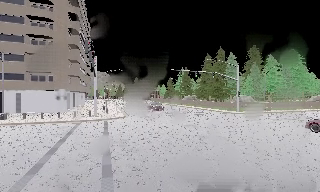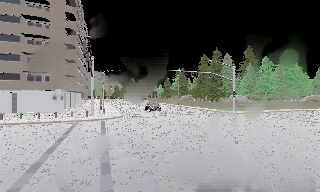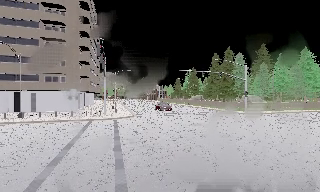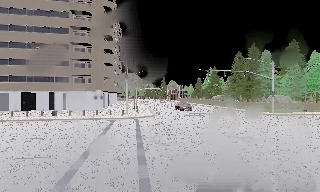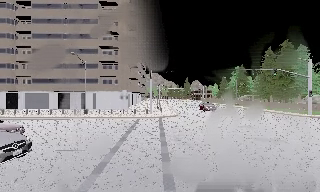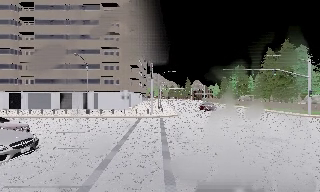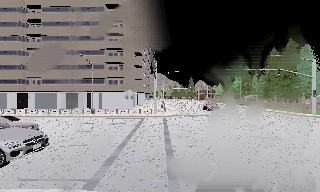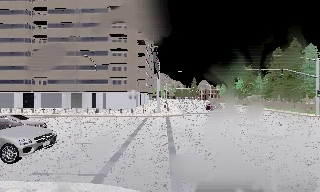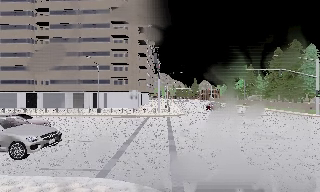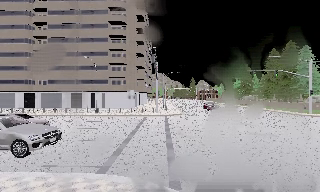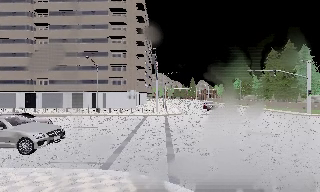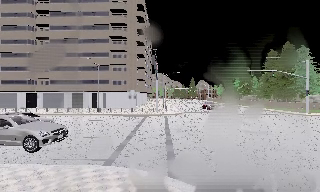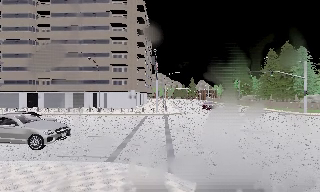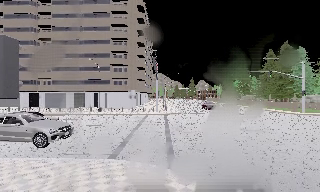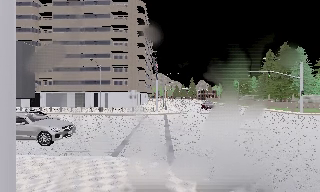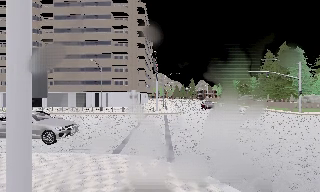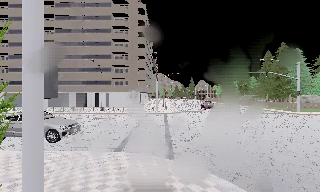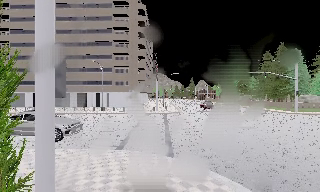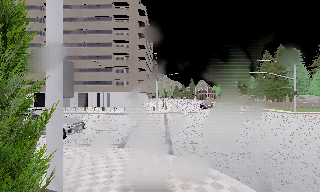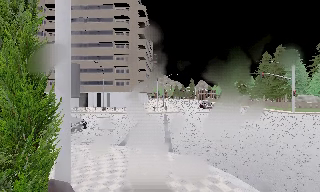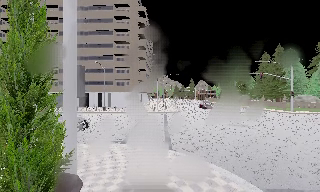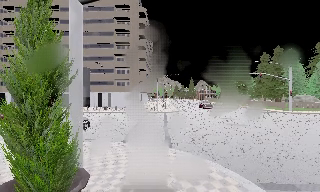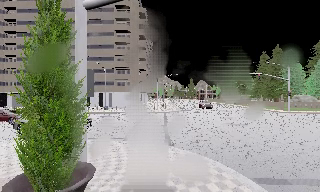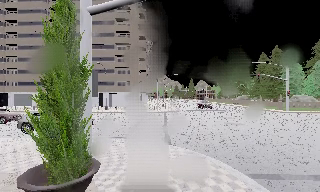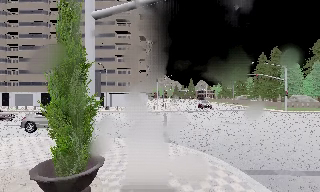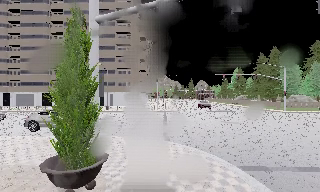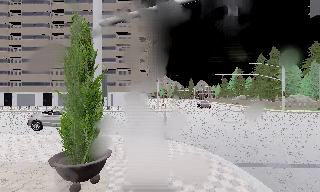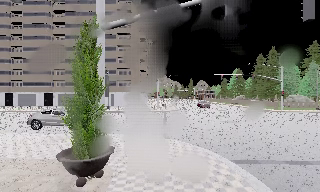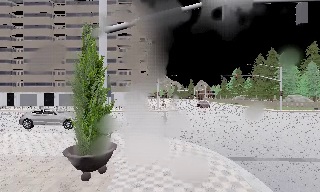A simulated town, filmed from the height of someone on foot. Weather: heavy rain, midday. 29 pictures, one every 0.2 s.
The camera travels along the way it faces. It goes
backward.
0.0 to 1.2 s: The camera pans to its left, which is counterclockwise from overhead, by about 20 degrees. It travels backward, about 1.5 m, so what stands in front gets smaller.
1.2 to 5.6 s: The camera travels backward, about 7 m, so what stands in front gets smaller.
The film runs backward here.
